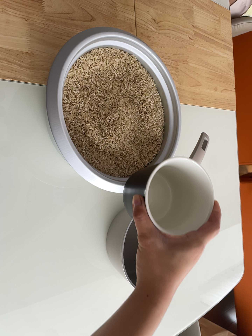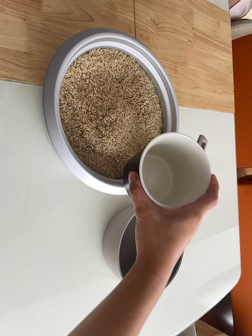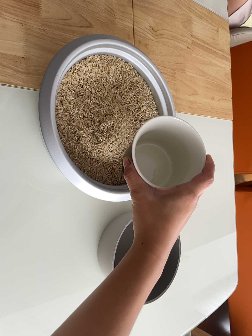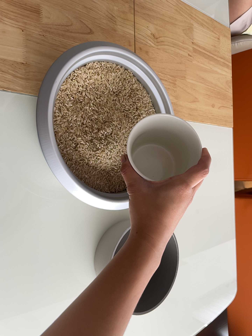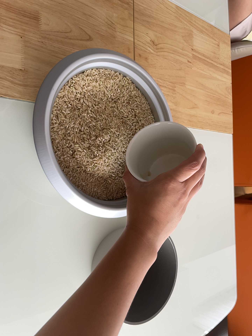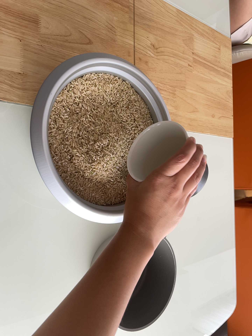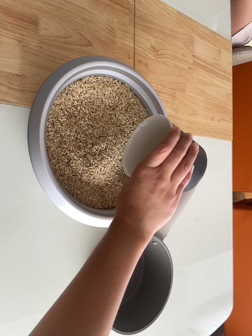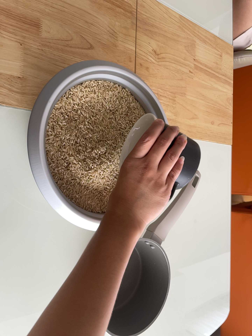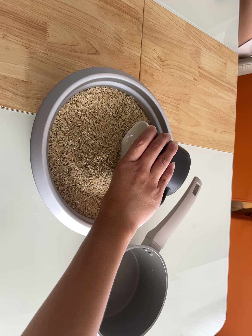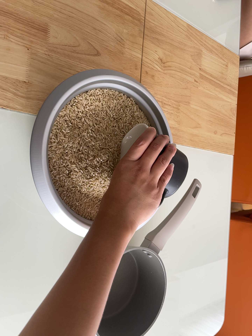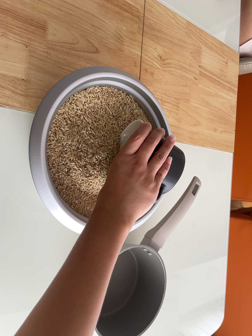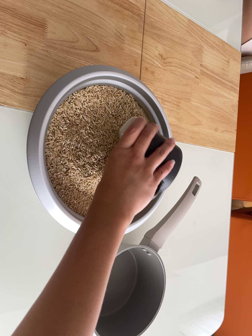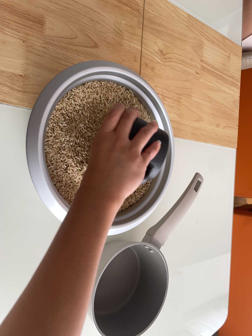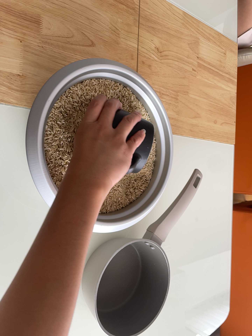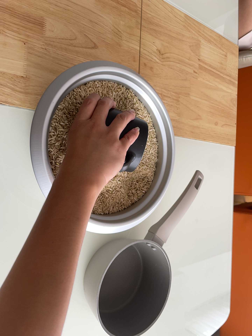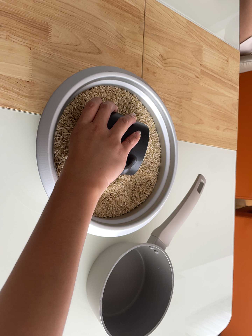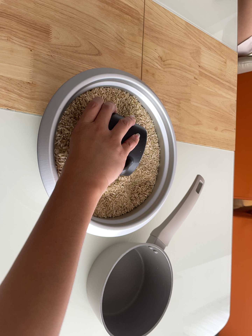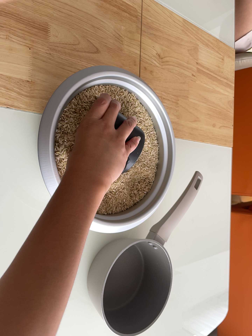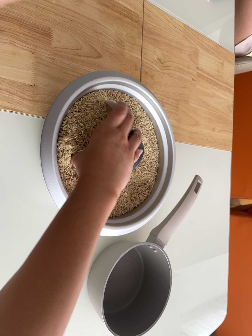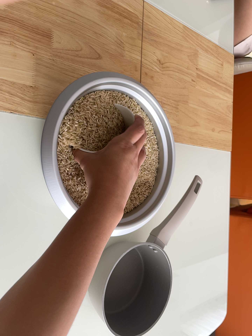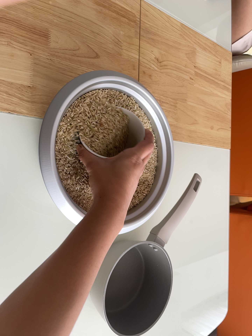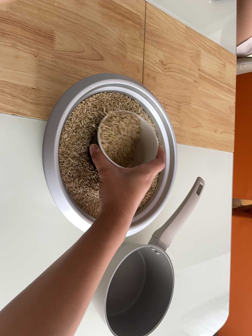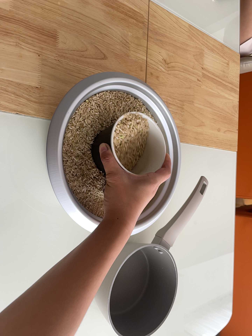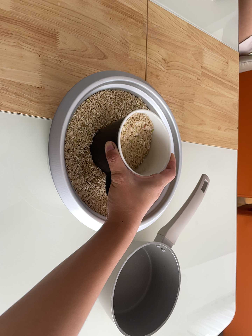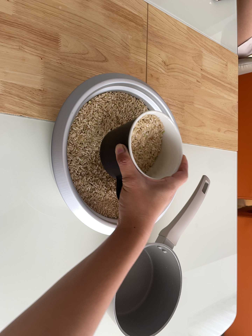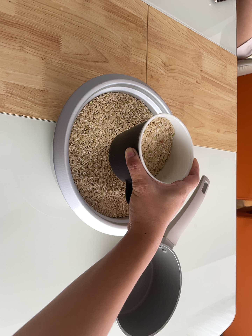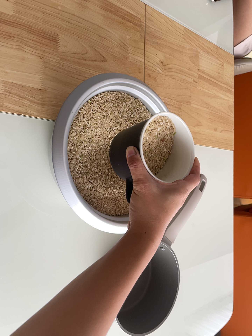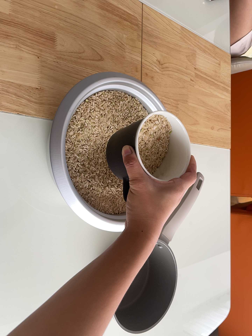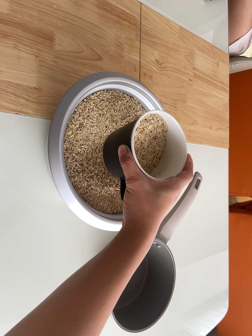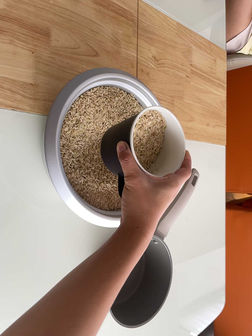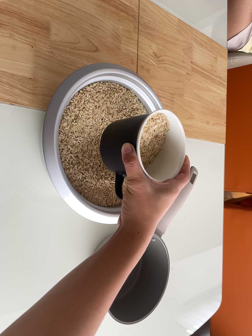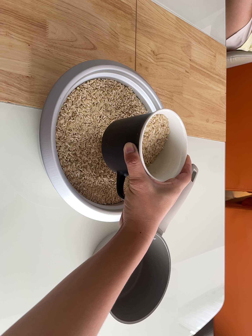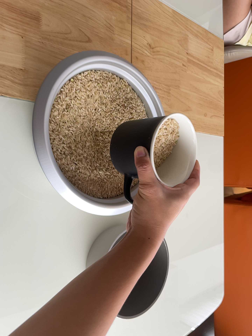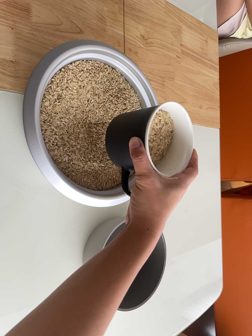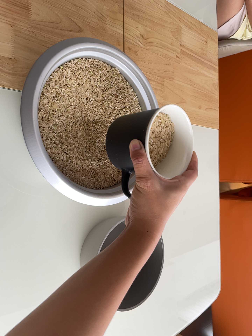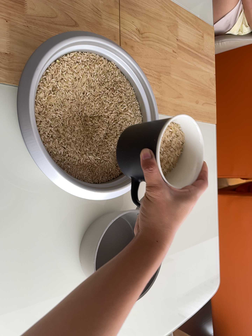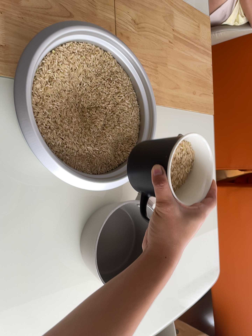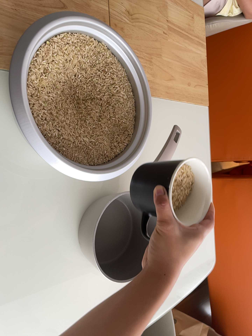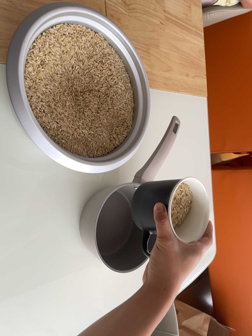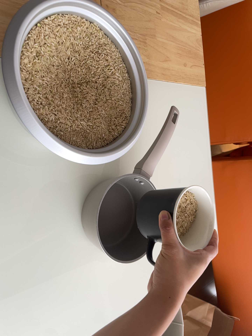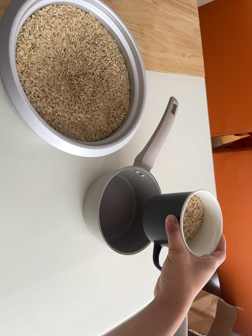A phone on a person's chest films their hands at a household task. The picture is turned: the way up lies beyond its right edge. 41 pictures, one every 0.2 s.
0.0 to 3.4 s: The camera shifts only a little, or ends up much as it began.
3.4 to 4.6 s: The camera keeps its place and its aim.
4.6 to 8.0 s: The camera travels toward the bottom of its view, about 7 cm, so close, fixed things drift upward. It rolls about its line of sight by about 10 degrees, and the scene rotates counterclockwise.
The film runs forward here.
